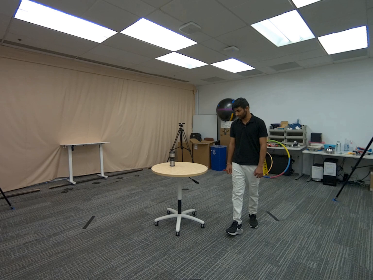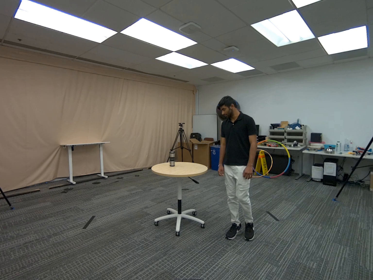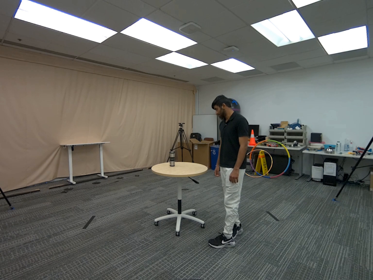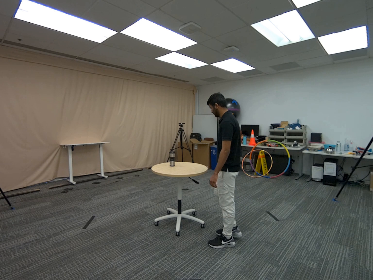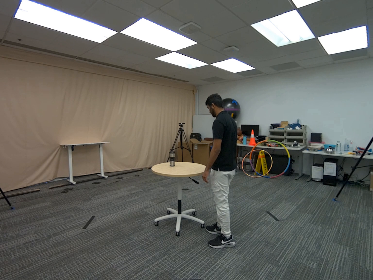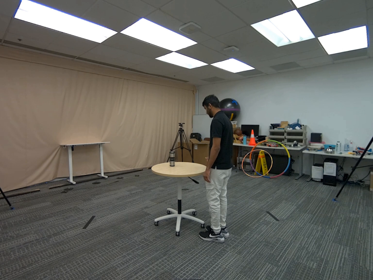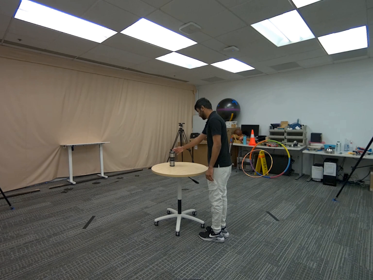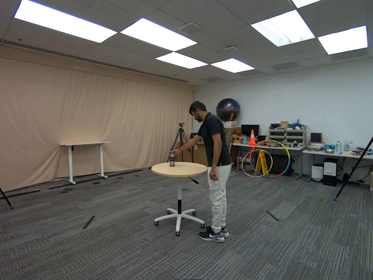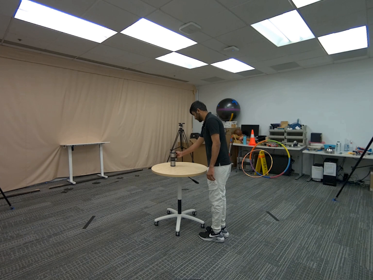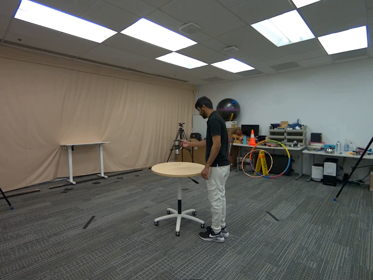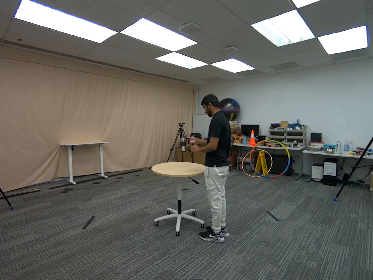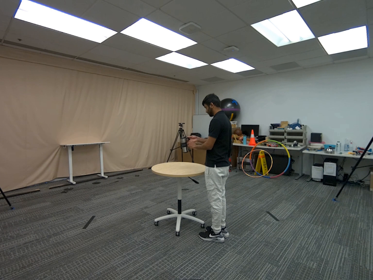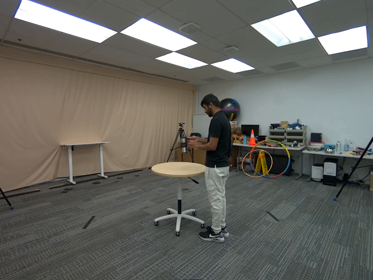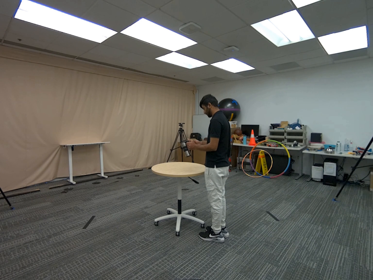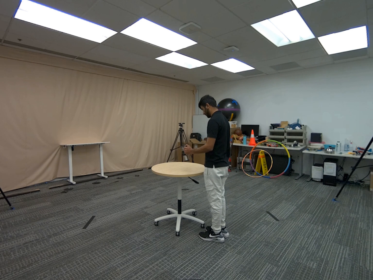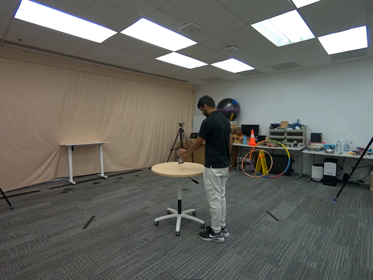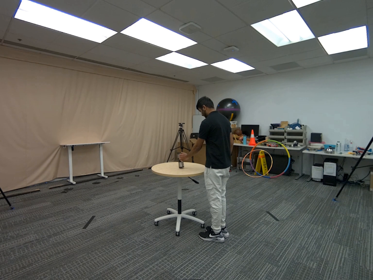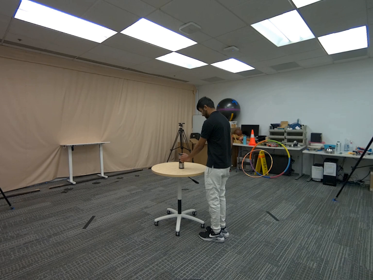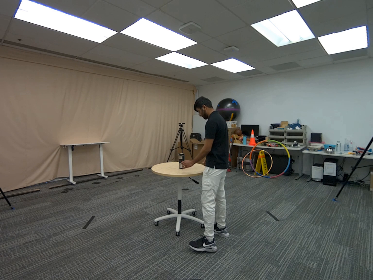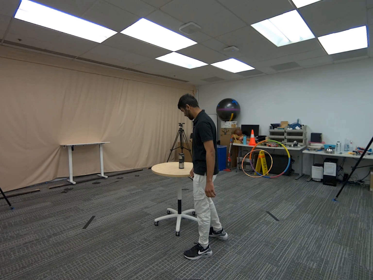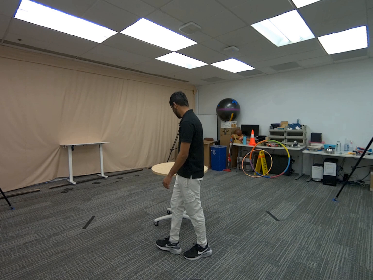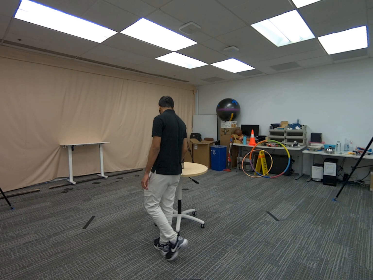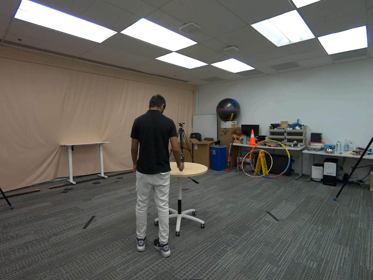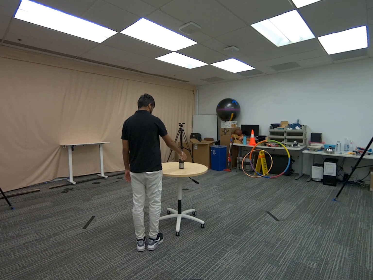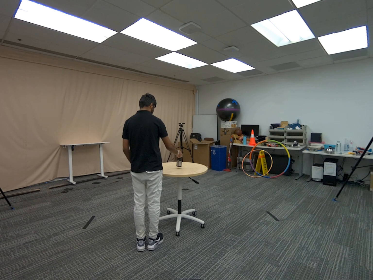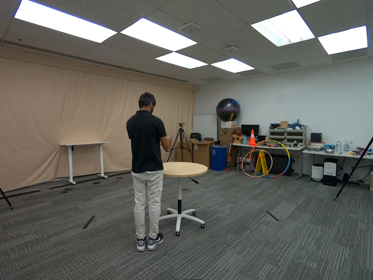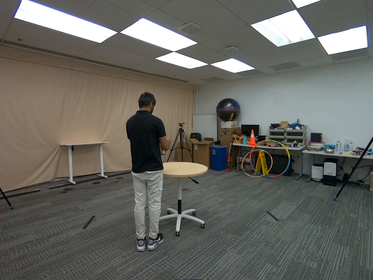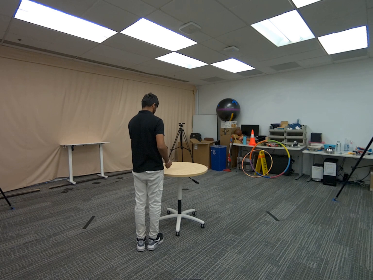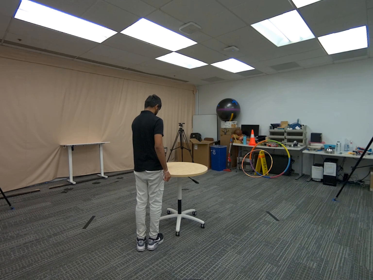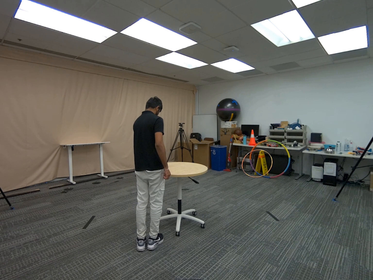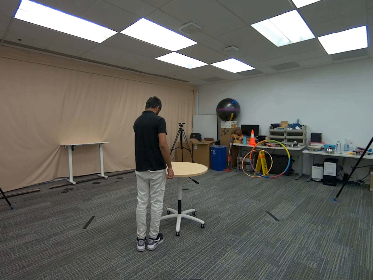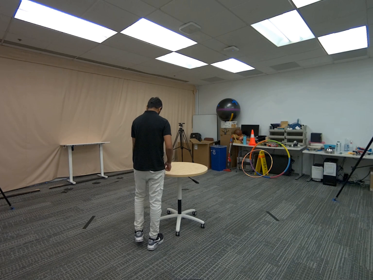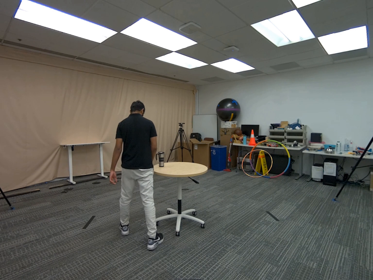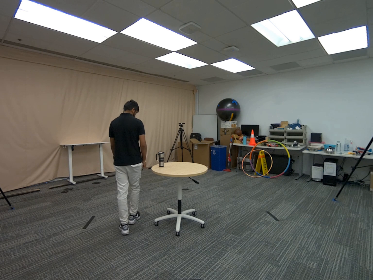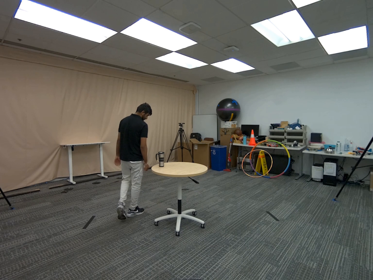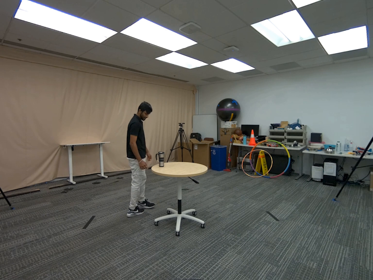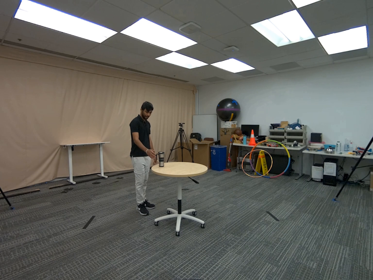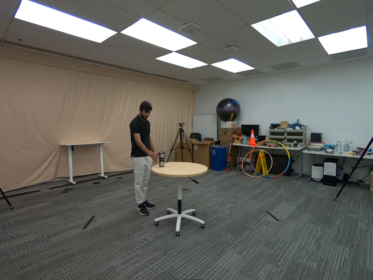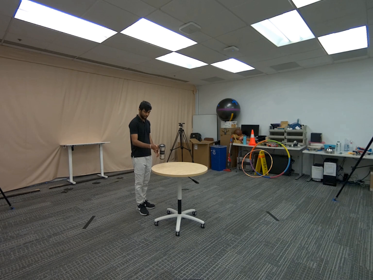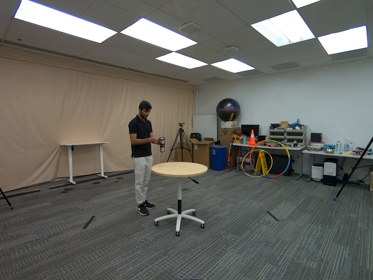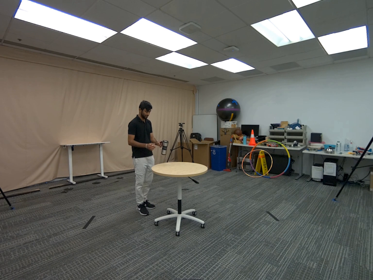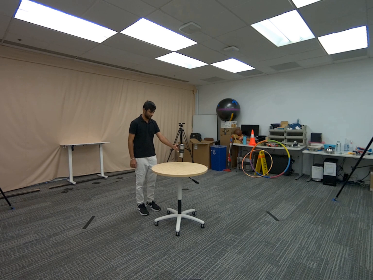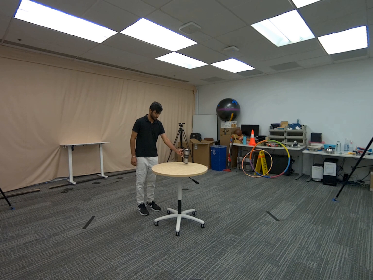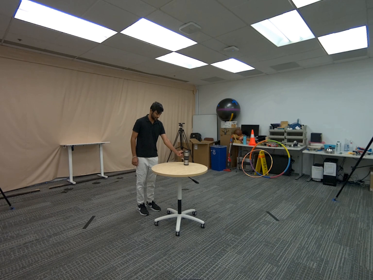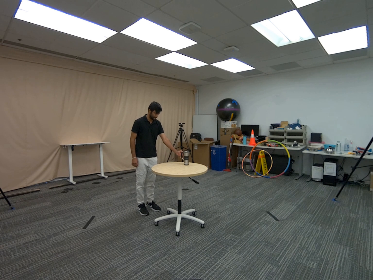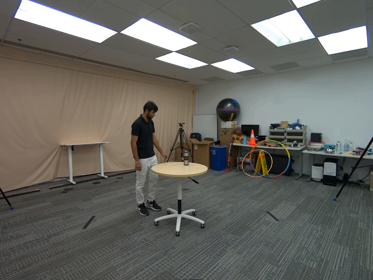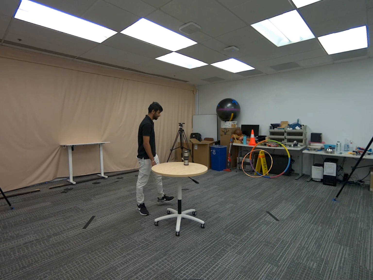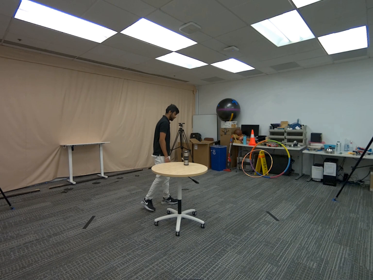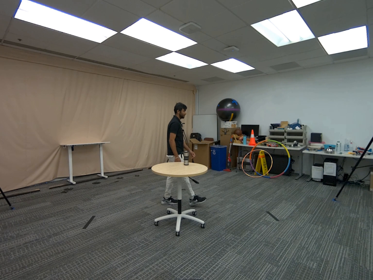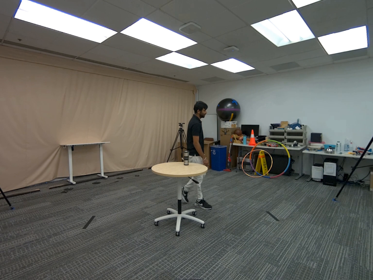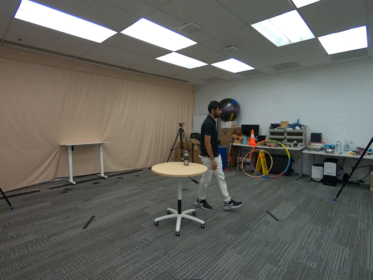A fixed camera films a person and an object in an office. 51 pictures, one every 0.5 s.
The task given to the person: Walk to the coffee mug on the round table, lift it by the handle with your right hand and set it down, then repeat with your left, alternating a few times before leaving it on the table.
